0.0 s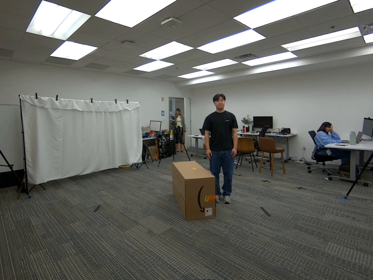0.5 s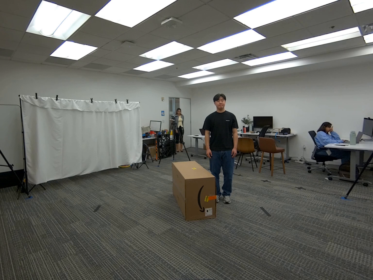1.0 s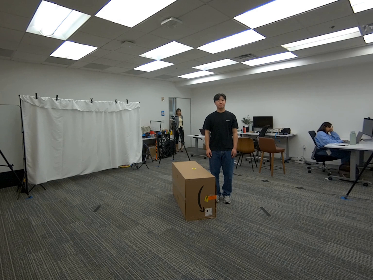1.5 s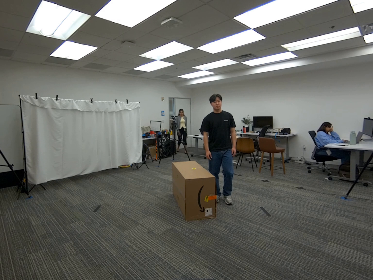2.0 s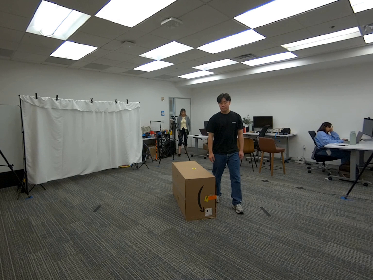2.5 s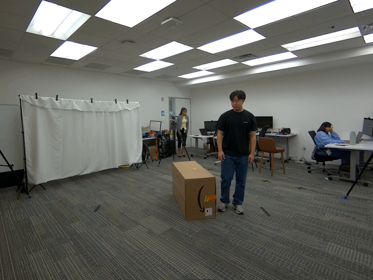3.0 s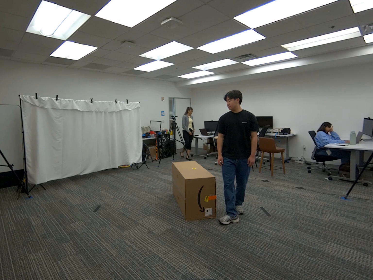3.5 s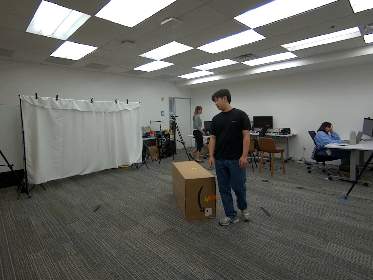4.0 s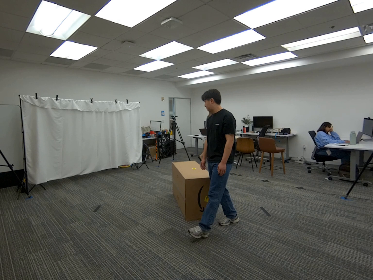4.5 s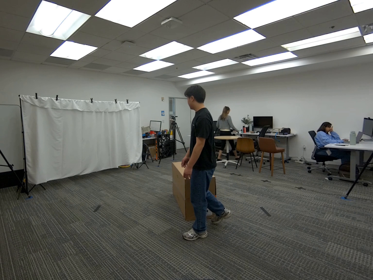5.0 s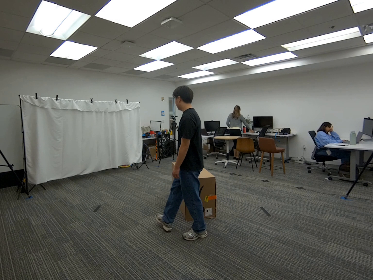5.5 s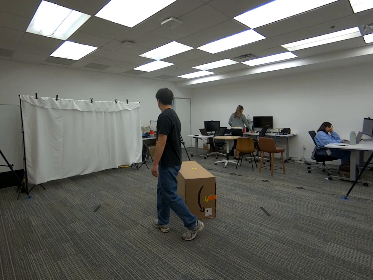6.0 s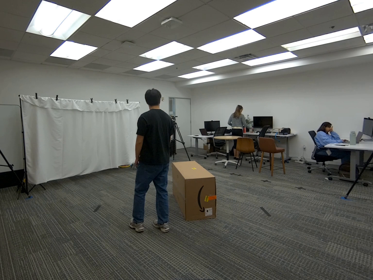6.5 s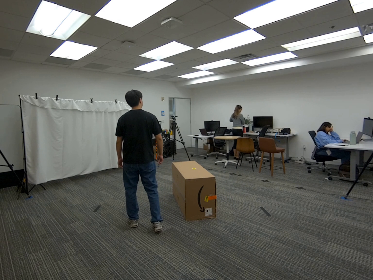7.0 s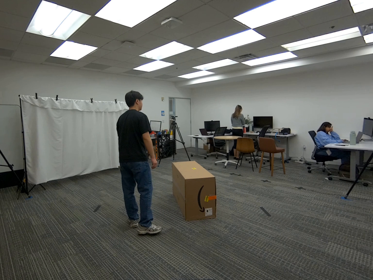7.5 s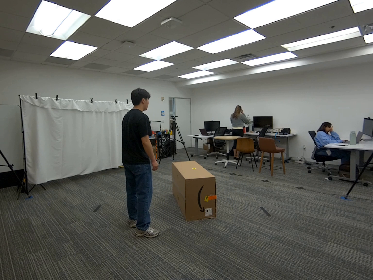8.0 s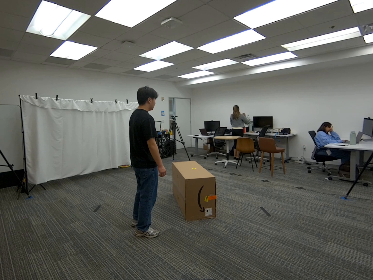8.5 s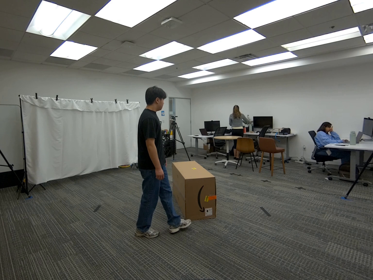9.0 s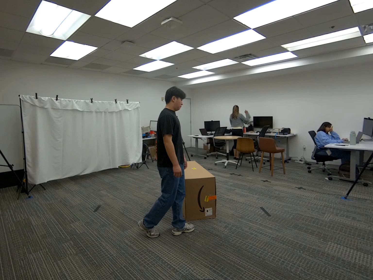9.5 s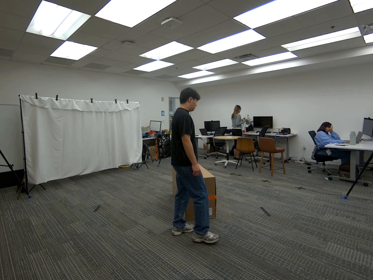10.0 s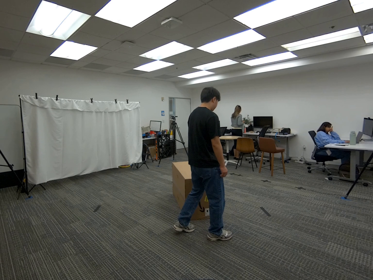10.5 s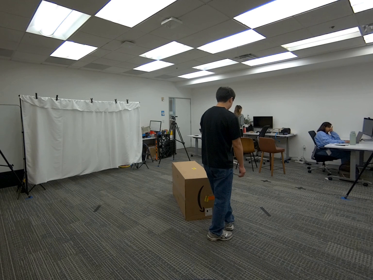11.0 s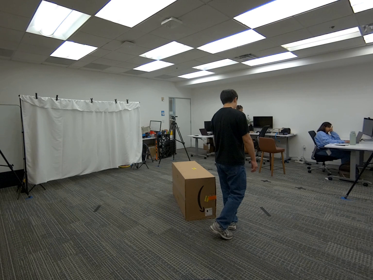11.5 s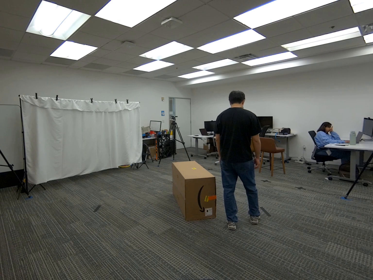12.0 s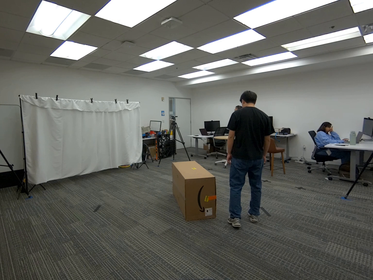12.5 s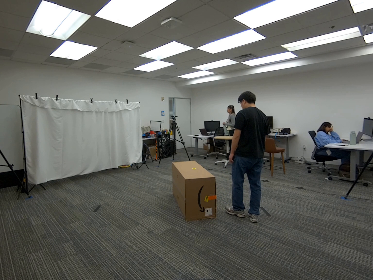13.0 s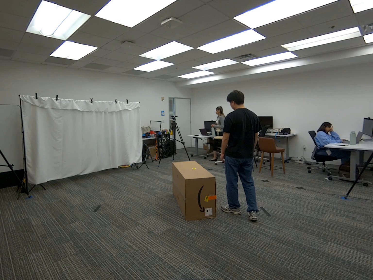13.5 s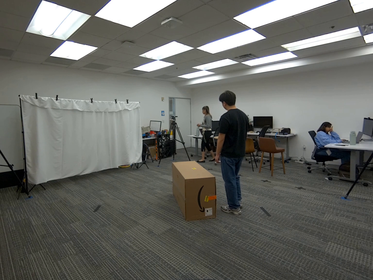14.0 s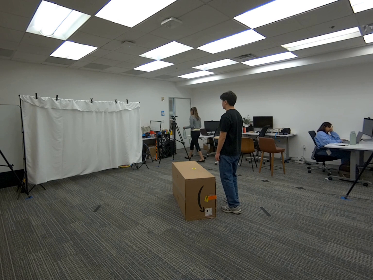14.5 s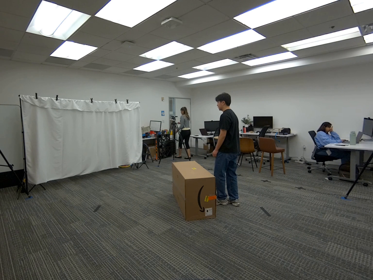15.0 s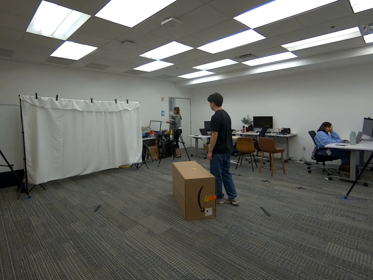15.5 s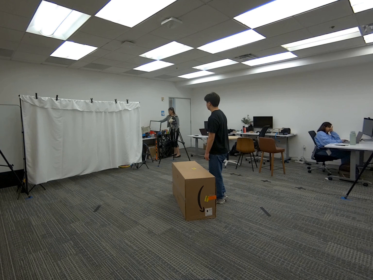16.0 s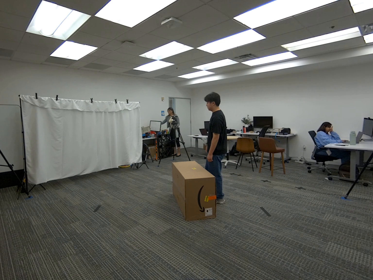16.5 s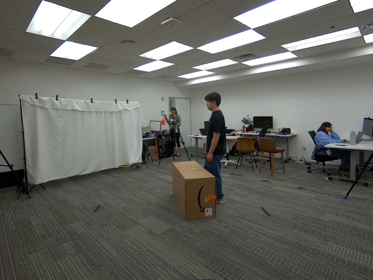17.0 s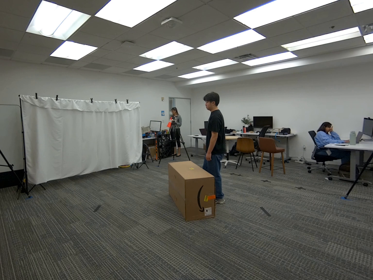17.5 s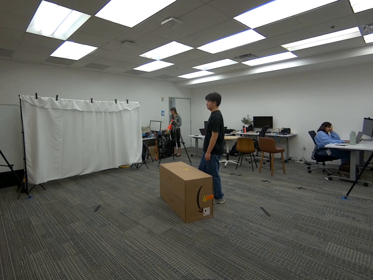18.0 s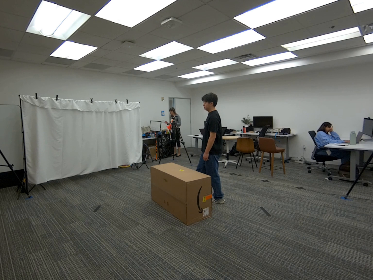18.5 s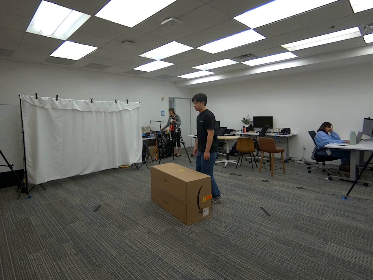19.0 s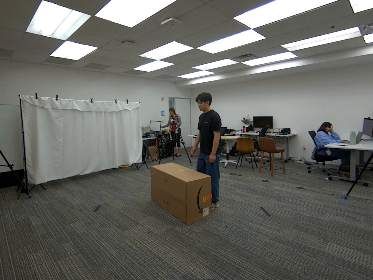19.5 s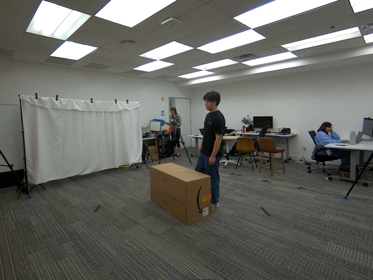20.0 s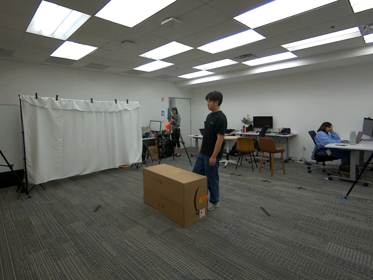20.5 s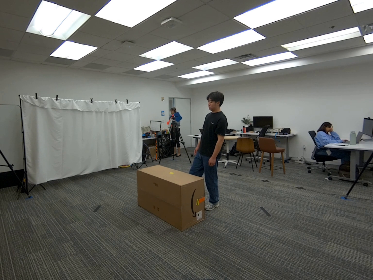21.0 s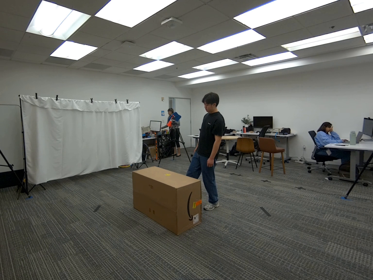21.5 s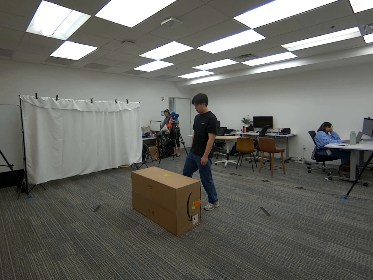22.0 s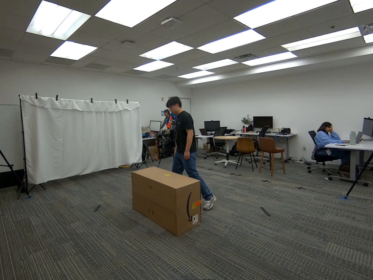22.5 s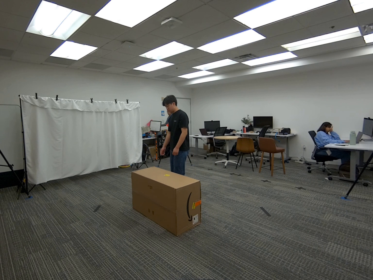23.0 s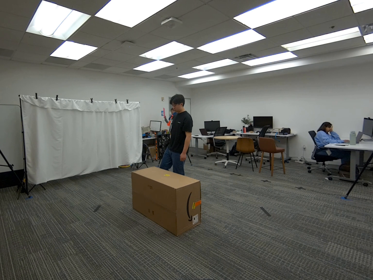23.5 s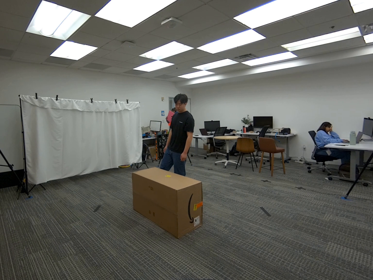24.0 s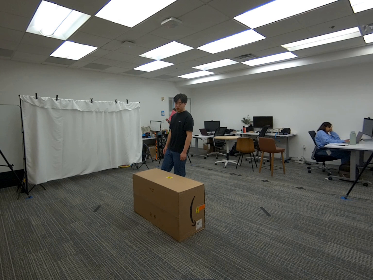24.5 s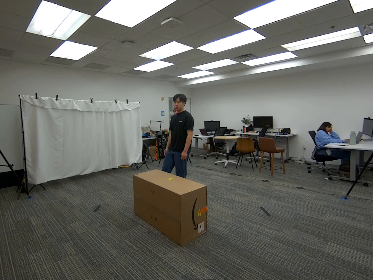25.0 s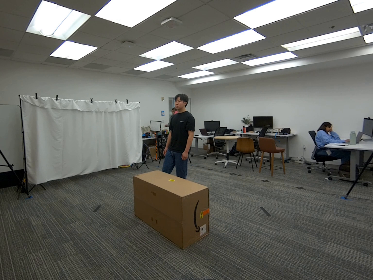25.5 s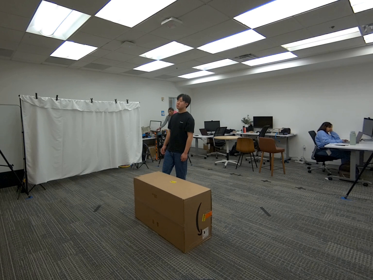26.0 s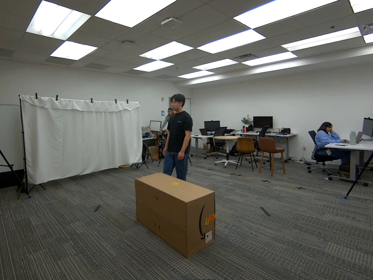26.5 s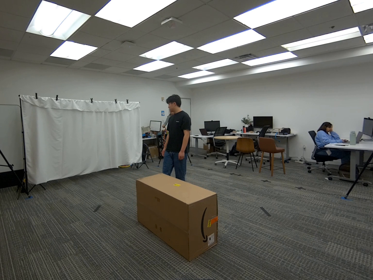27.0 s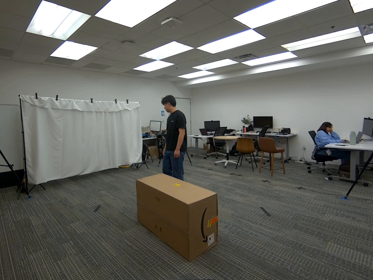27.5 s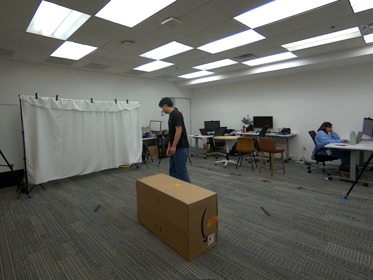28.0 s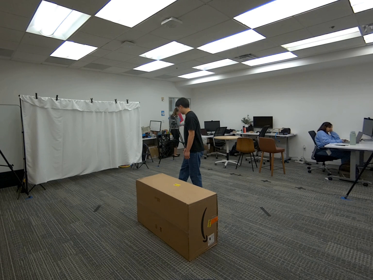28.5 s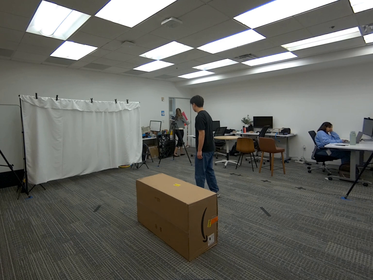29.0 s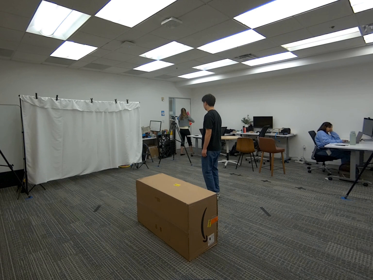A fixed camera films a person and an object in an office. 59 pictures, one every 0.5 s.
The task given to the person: Walk over to the giant cardboard box and use your right foot to push giant cardboard box within the bounding area. Step away when complete.
